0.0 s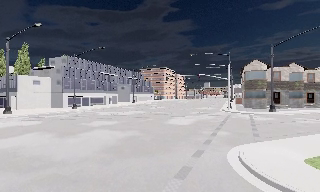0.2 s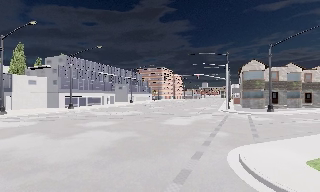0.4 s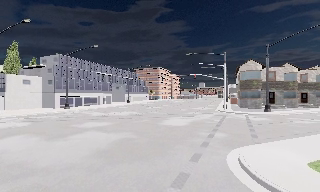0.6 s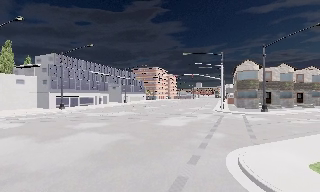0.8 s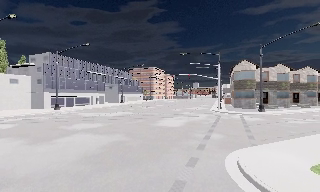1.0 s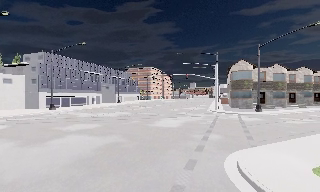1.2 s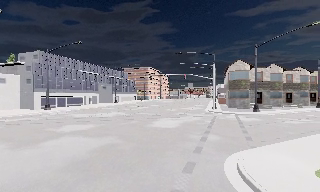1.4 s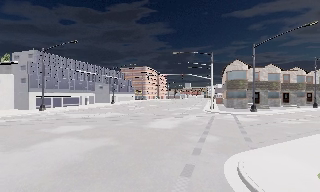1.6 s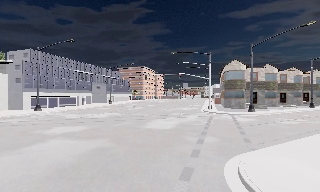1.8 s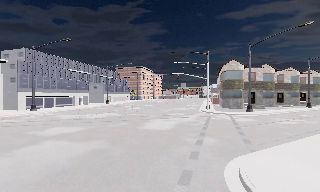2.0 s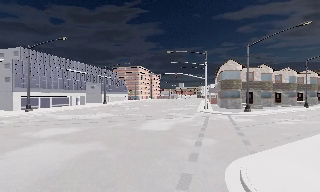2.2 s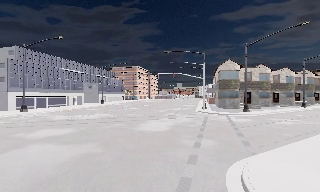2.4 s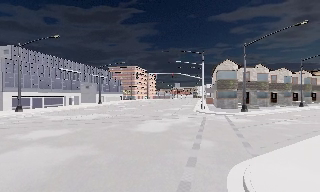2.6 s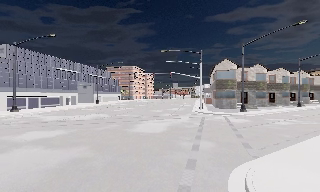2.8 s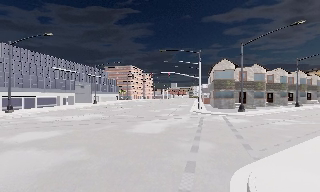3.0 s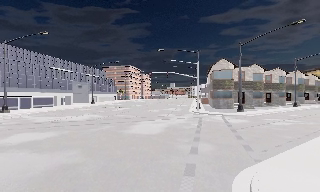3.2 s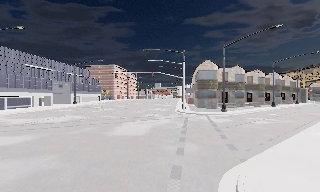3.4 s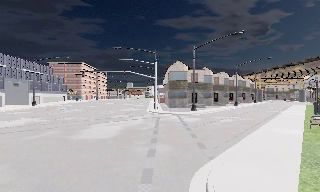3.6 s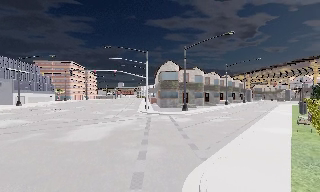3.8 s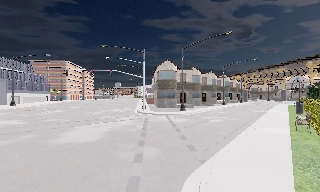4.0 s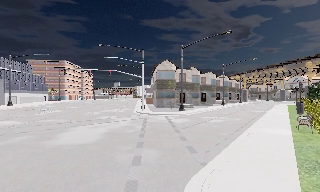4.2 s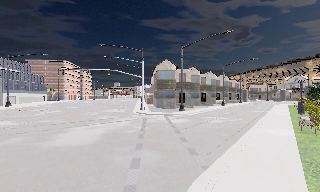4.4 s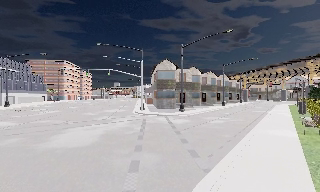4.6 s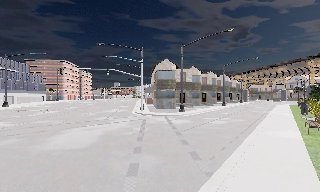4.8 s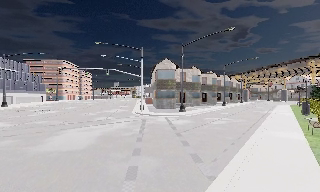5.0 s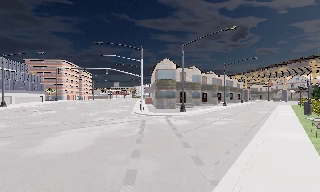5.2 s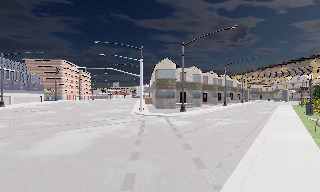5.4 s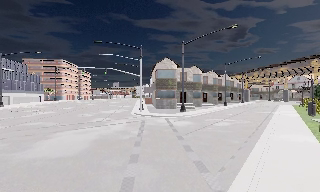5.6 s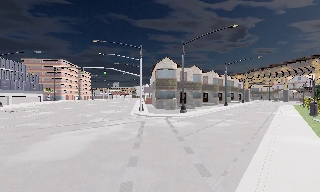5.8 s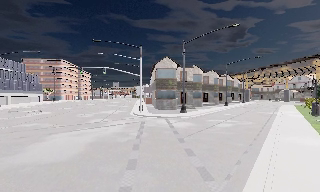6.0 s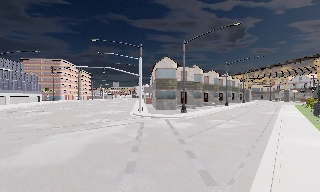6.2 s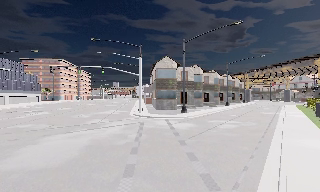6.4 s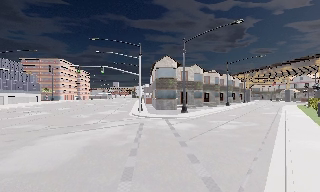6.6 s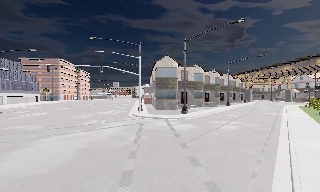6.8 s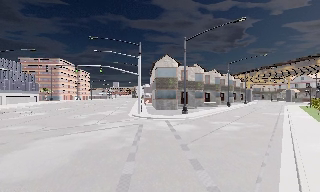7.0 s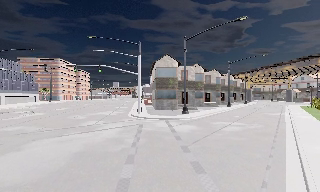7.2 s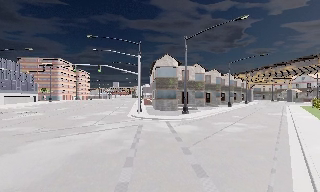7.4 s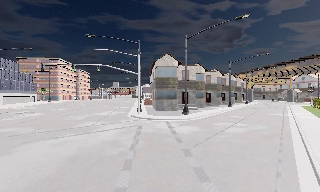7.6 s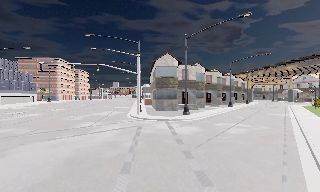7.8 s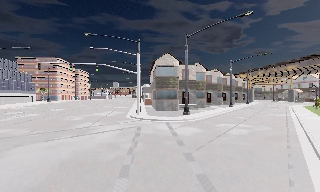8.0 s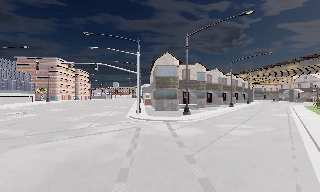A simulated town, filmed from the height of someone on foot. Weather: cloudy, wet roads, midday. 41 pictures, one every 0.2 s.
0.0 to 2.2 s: The camera travels forward, about 3 m, so what stands in front looms larger.
2.2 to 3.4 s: The scene slides to the left, as the camera pans about 20 degrees to its right. It travels forward, about 1.5 m, so what stands in front looms larger.
3.4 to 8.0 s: The camera travels forward, about 6 m, so what stands in front looms larger.
The film runs forward here.
